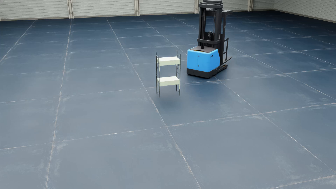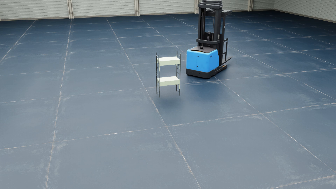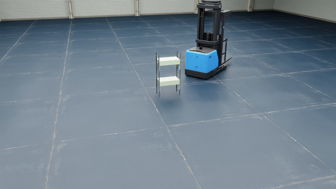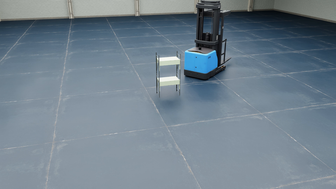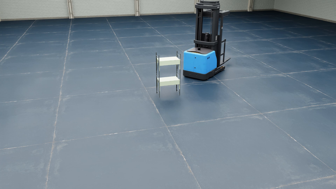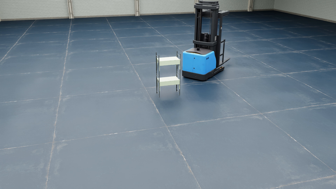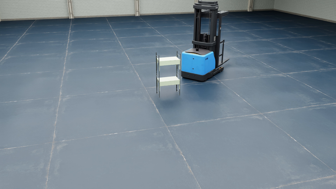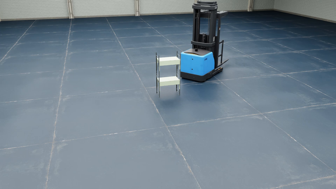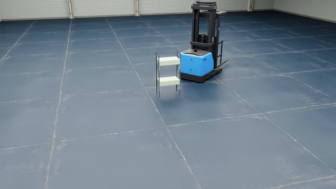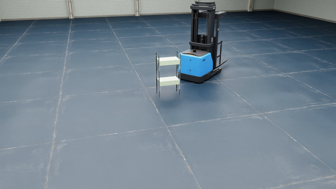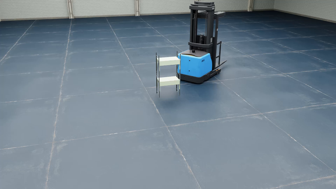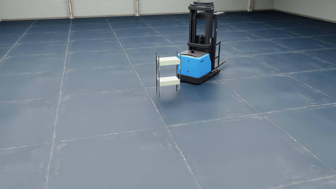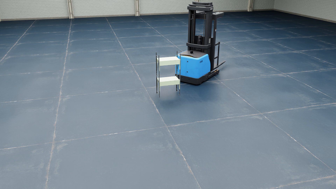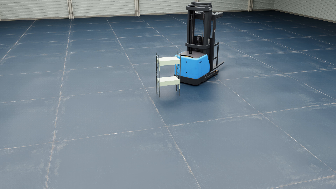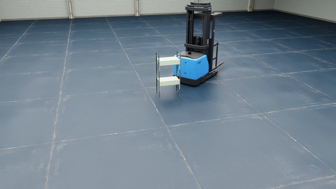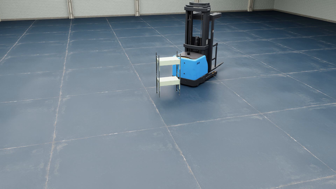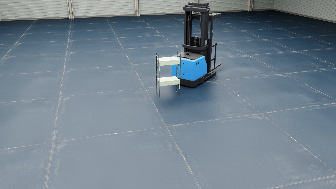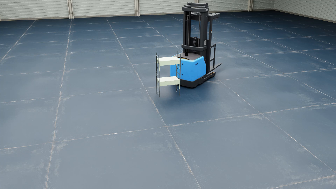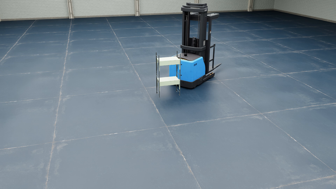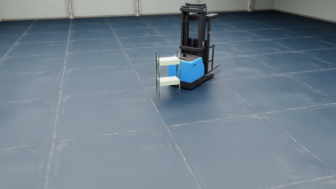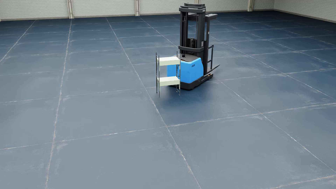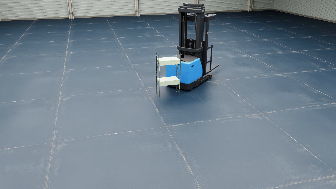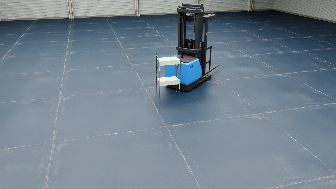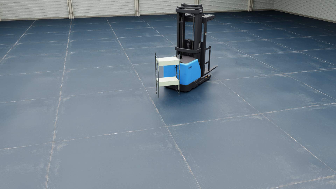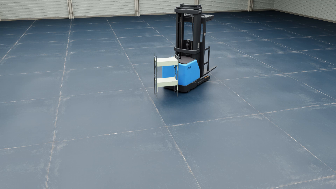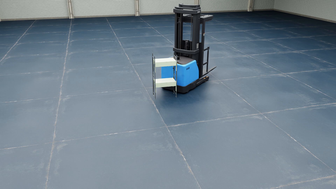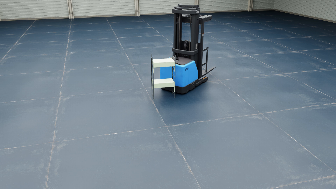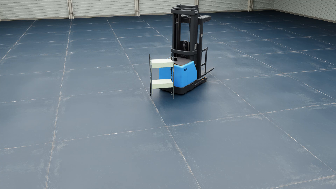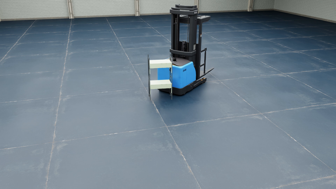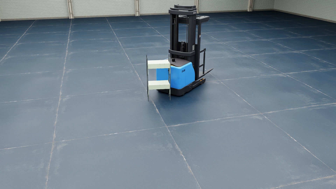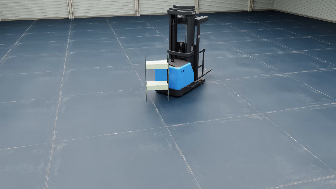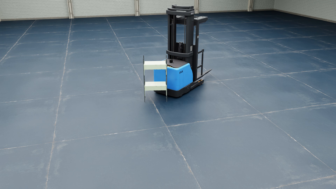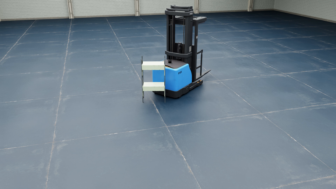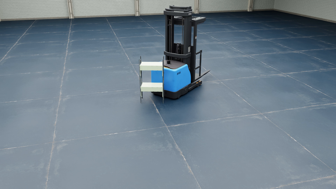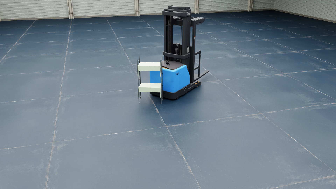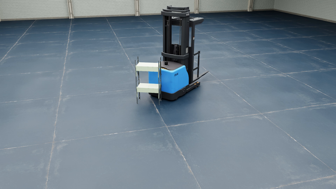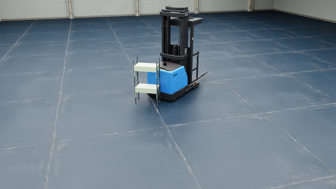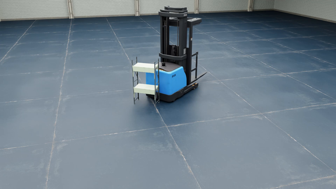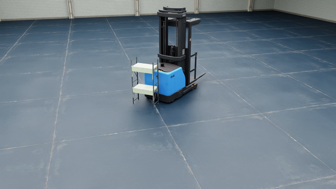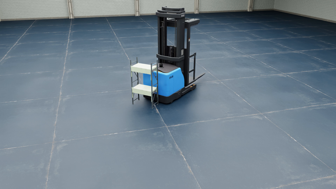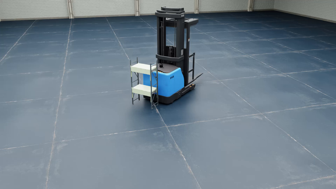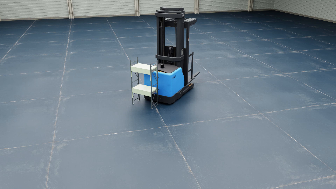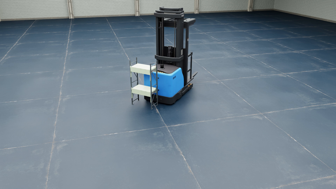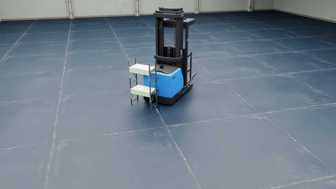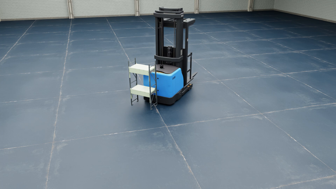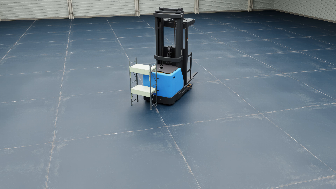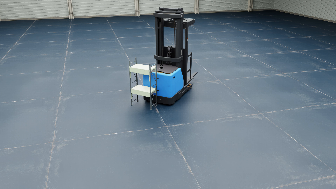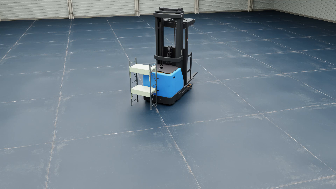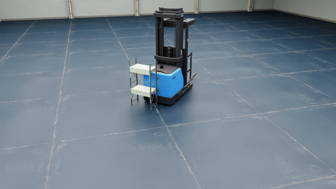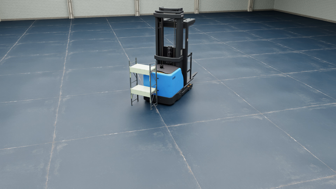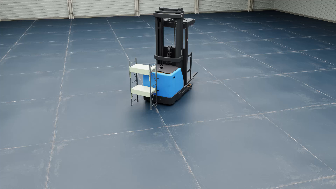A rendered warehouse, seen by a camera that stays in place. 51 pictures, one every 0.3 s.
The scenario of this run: A forklift runs into an object in its way.
